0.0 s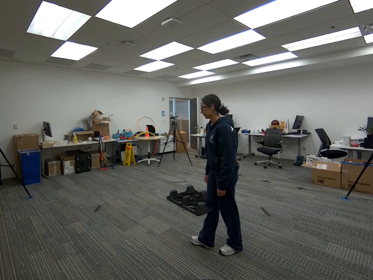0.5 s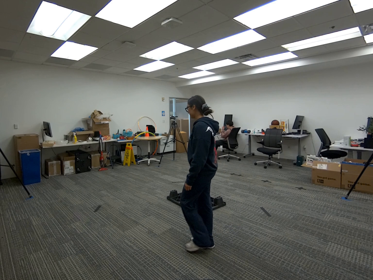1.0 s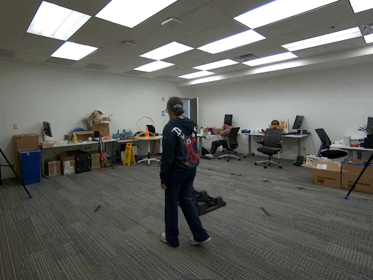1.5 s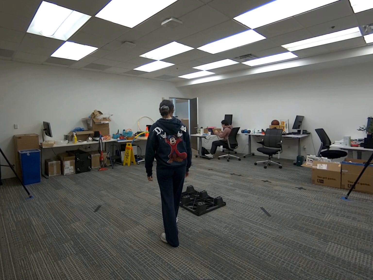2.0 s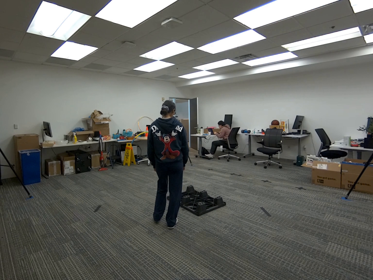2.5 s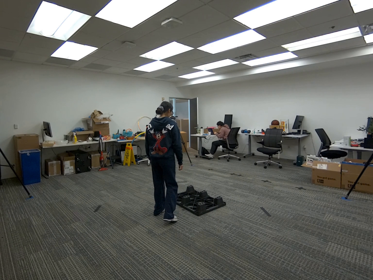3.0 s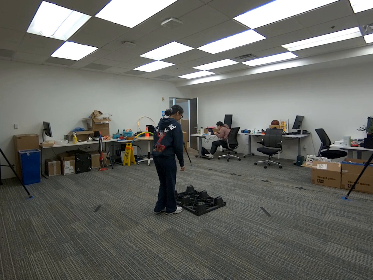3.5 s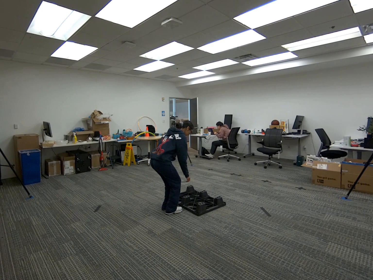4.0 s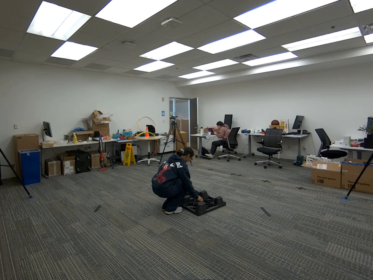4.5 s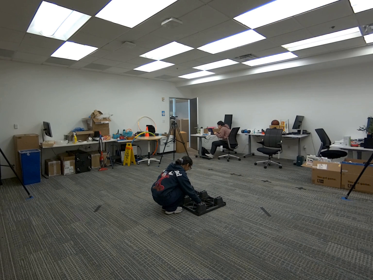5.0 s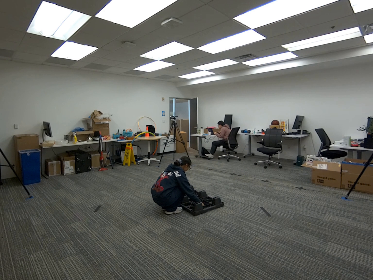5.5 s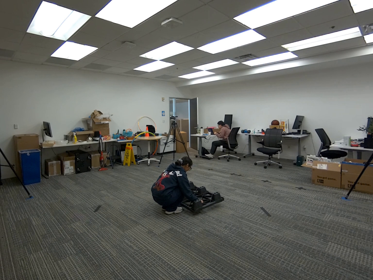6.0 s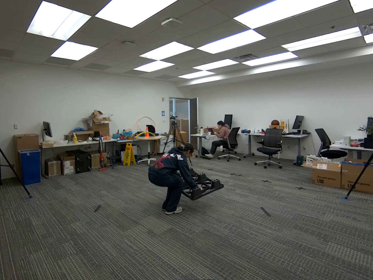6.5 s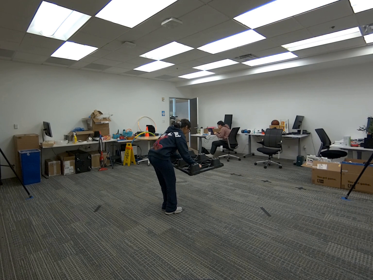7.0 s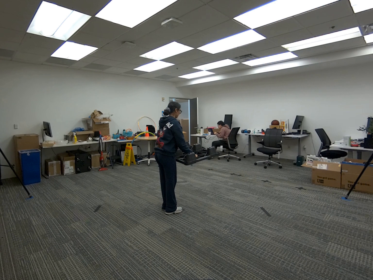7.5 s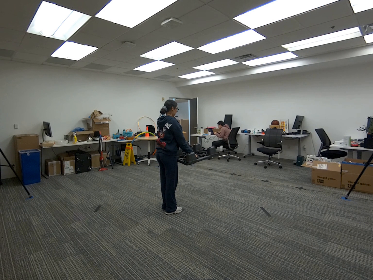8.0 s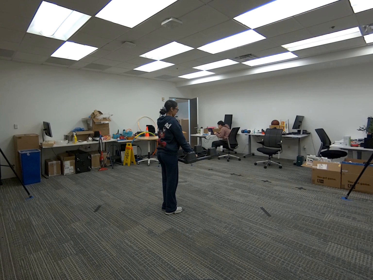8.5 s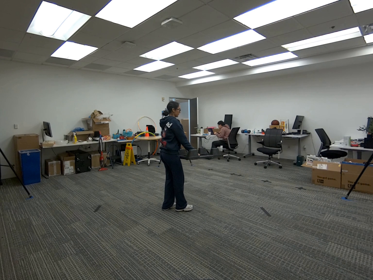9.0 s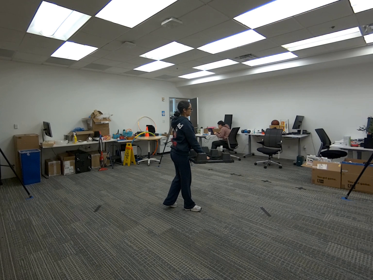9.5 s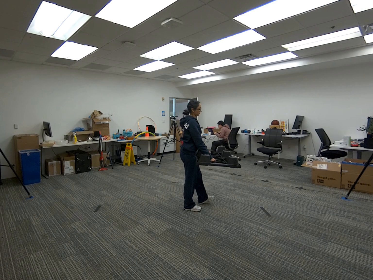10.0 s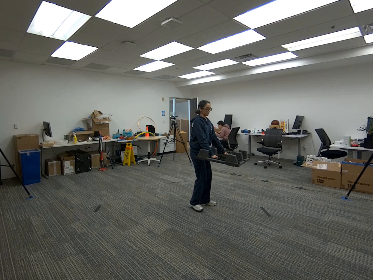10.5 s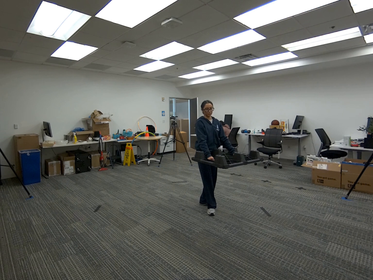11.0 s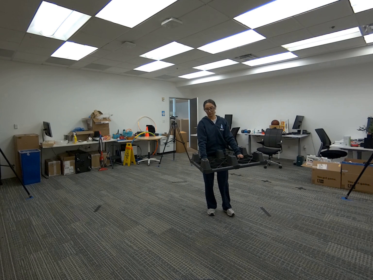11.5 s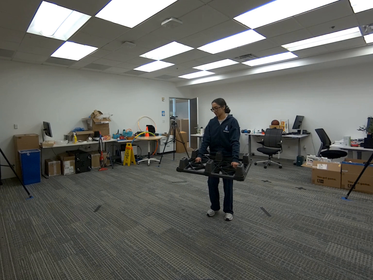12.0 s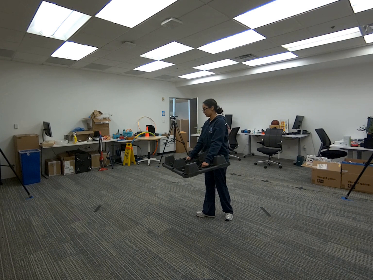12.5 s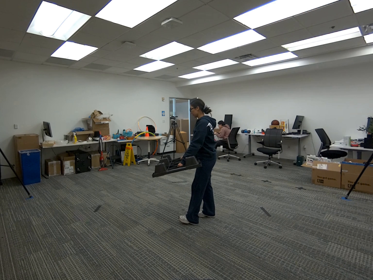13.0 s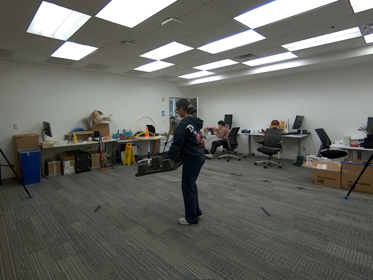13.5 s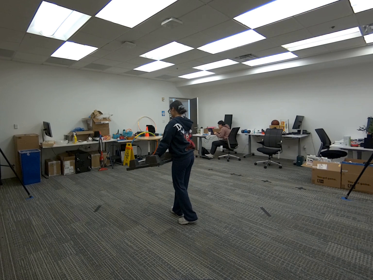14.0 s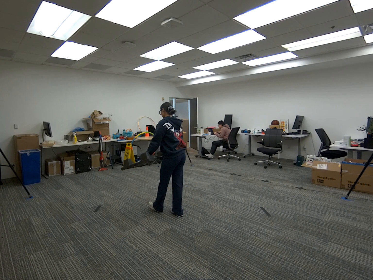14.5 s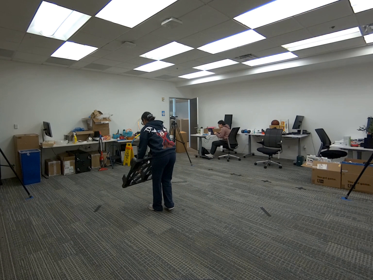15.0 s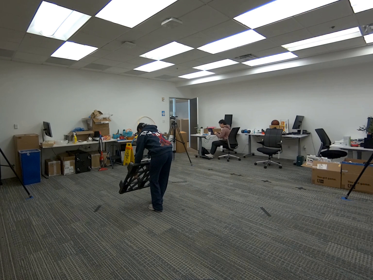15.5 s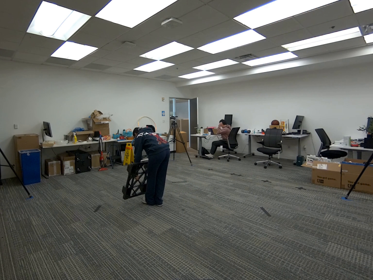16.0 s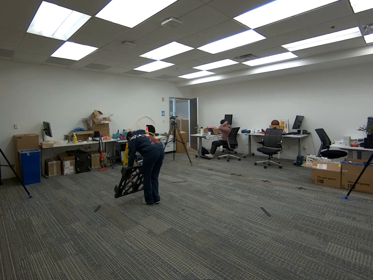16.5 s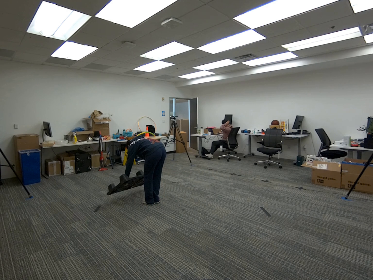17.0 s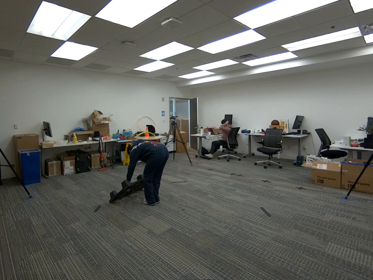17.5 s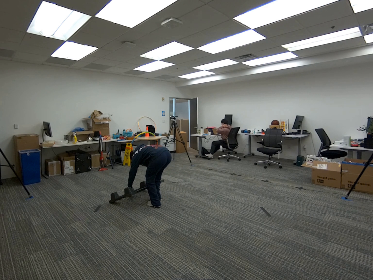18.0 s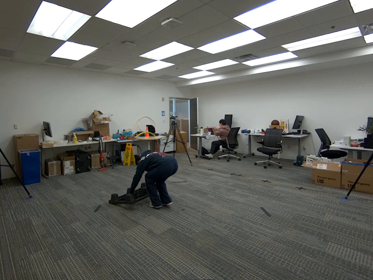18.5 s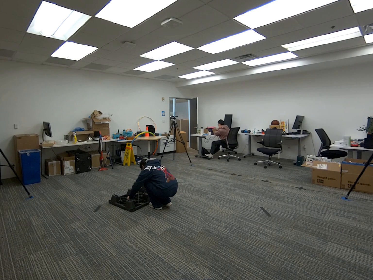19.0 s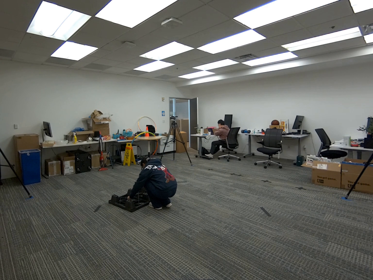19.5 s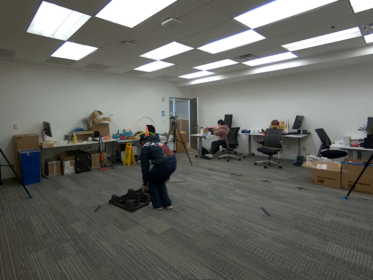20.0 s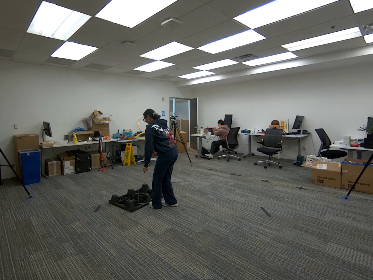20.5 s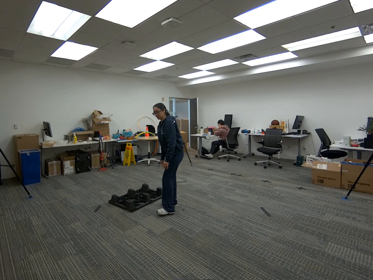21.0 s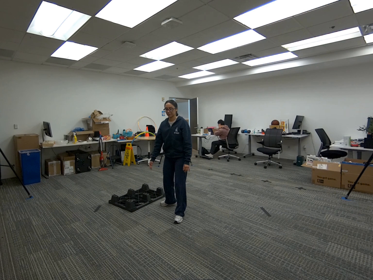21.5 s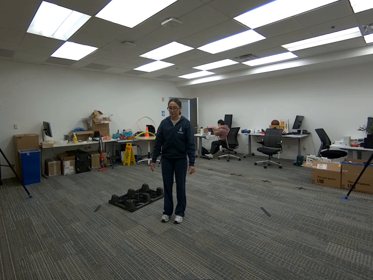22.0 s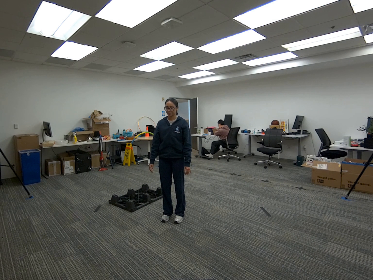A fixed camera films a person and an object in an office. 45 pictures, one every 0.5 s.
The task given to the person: Walk over to the platform on the ground and lift the platform using both hands and place in a different spot on the ground.
